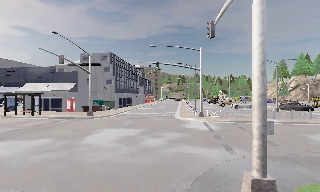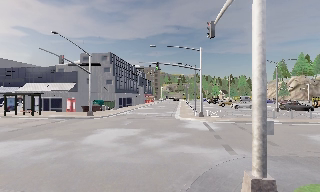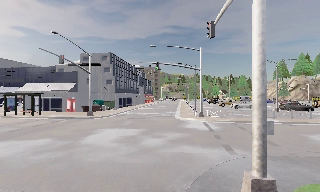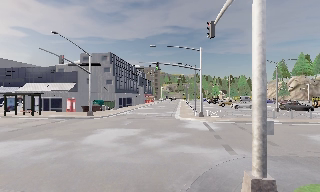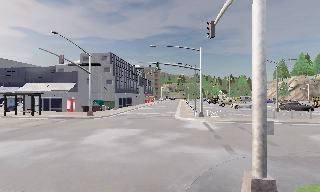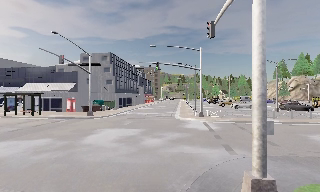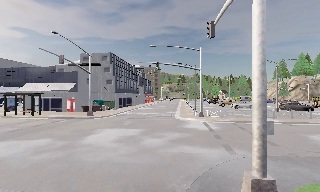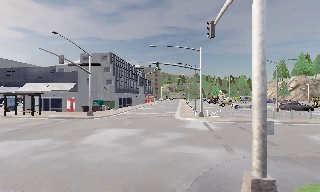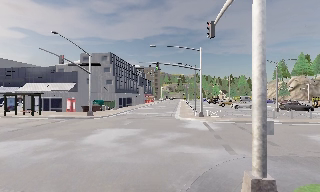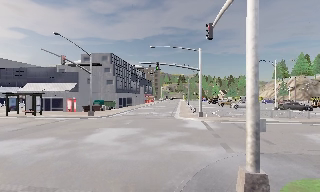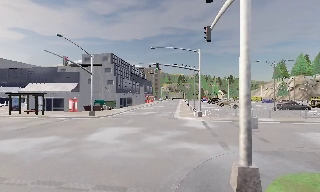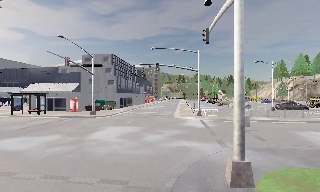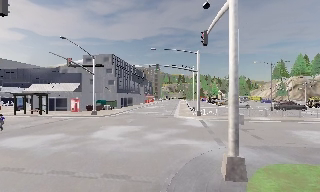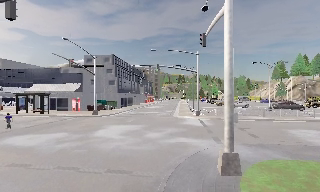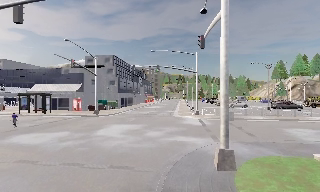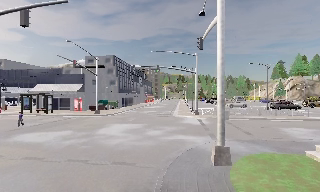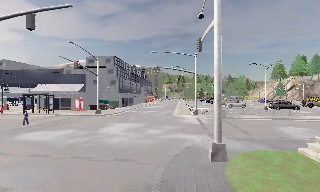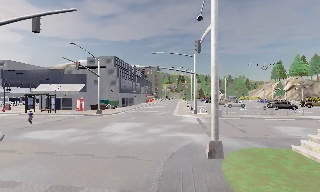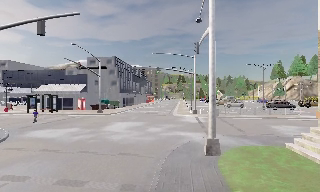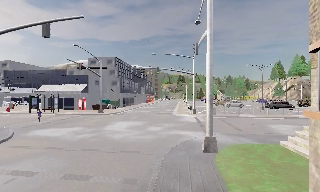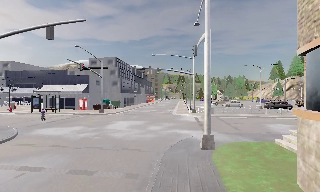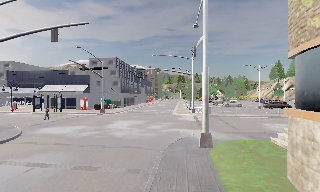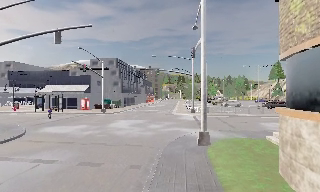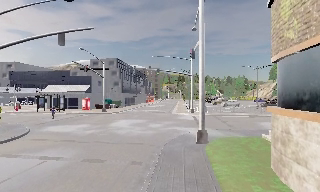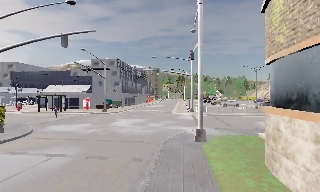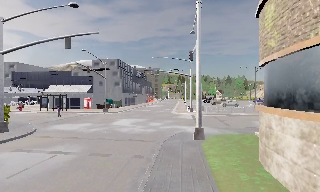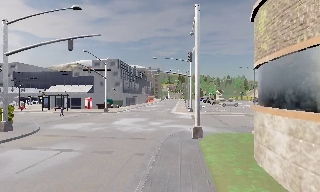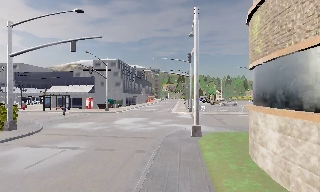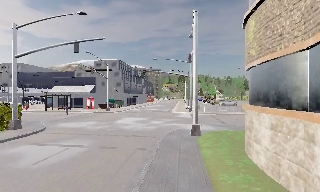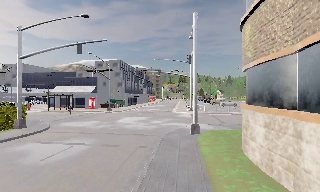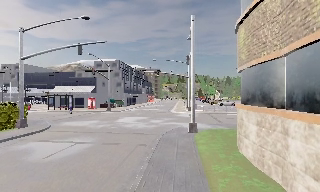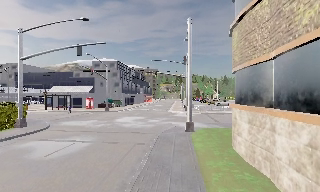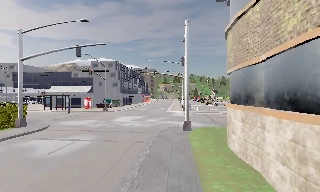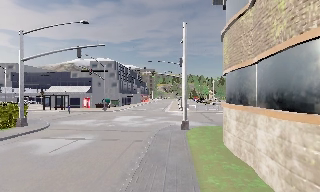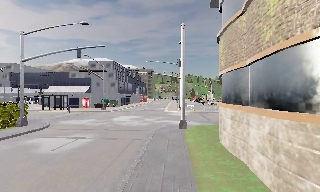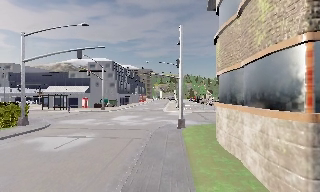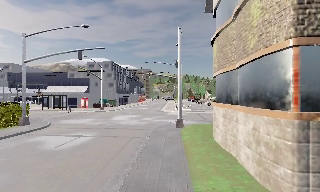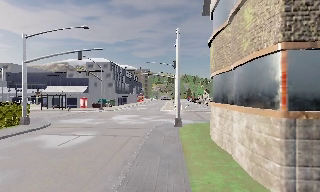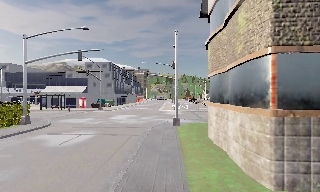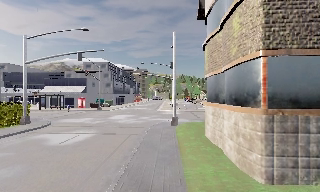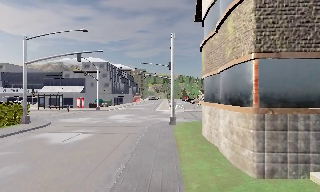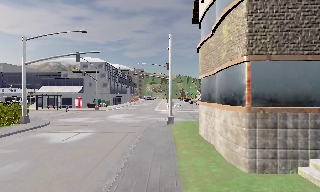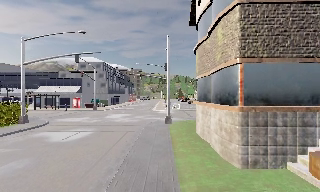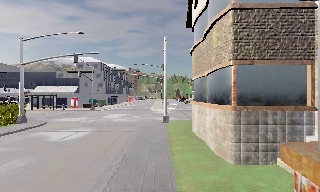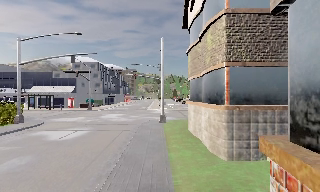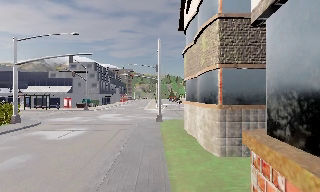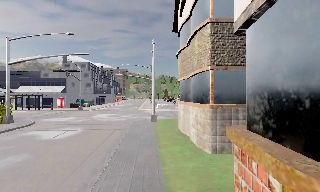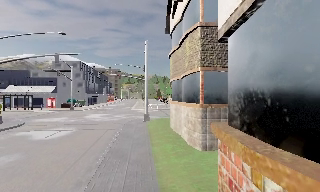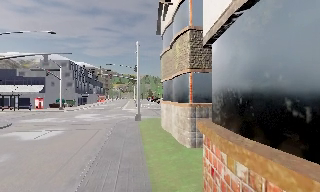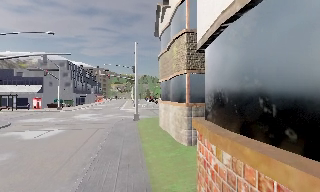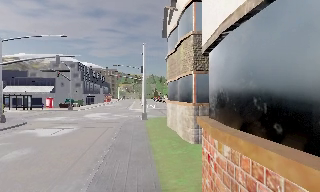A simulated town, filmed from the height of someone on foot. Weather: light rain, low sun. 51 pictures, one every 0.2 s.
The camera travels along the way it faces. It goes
backward.
0.0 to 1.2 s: The camera keeps its place and its aim.
1.2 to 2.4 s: The camera travels backward, about 1.5 m, so what stands in front gets smaller. It gains speed.
2.4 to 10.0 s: The camera swings to its right by about 15 degrees, and the scene slides to the left. It travels backward, about 12 m, so what stands in front gets smaller.
The film runs backward here.
